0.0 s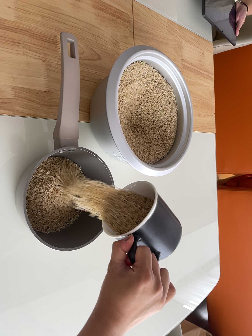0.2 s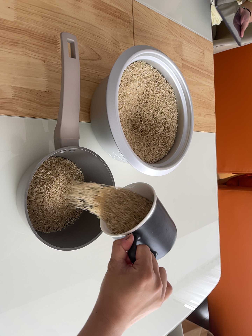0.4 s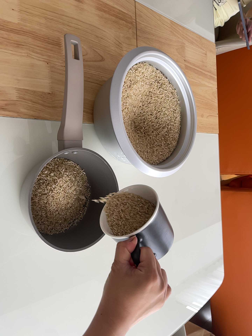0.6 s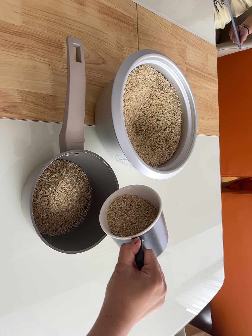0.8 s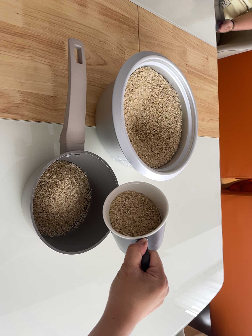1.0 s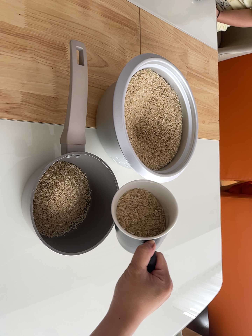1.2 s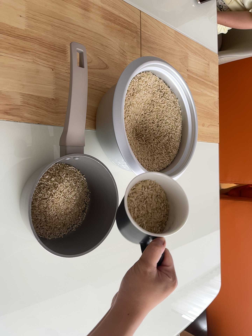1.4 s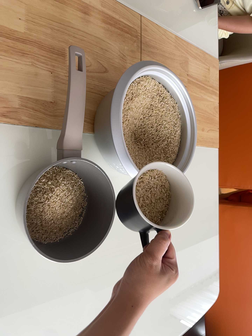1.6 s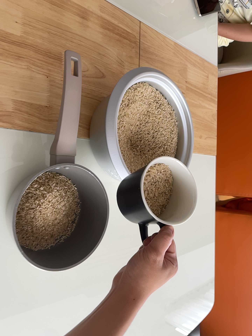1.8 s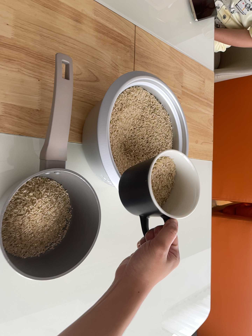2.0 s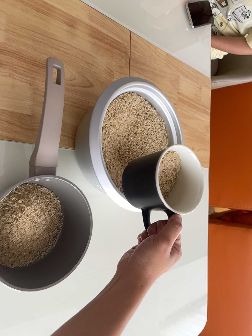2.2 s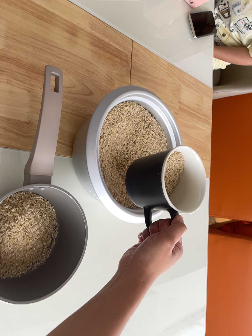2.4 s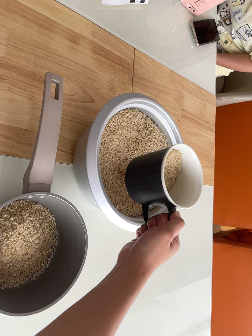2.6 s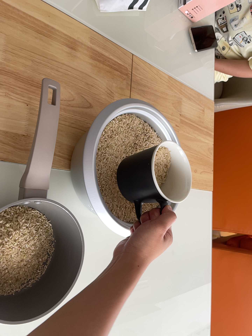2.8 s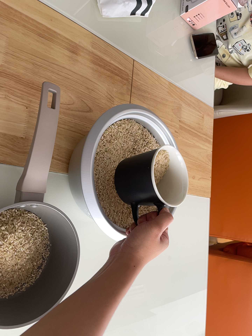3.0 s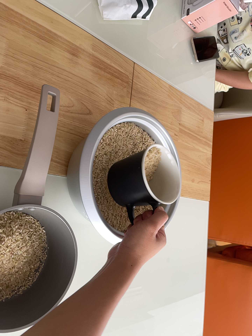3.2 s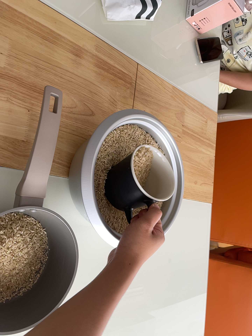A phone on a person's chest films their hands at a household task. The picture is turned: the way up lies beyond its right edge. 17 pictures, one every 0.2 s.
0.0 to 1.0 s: The camera keeps its place and its aim.
1.0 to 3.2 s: The camera travels forward and to its right, about 9 cm, so what stands in front looms larger. Its aim tips toward the top of its view by about 10 degrees, and the scene shifts downward.
The film runs backward here.
